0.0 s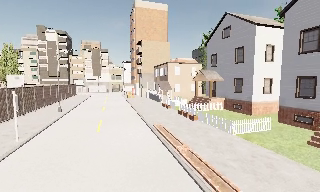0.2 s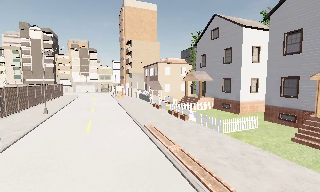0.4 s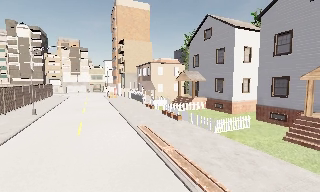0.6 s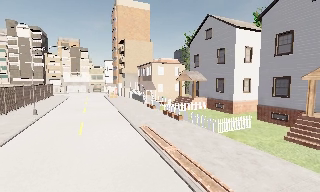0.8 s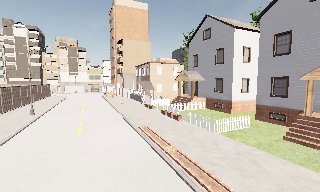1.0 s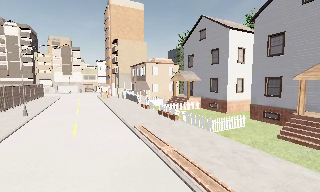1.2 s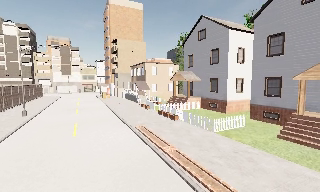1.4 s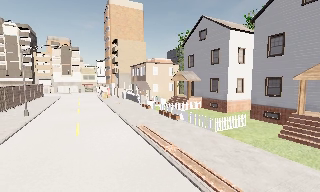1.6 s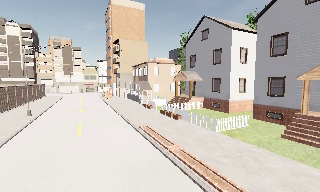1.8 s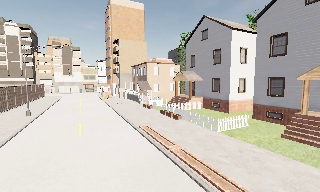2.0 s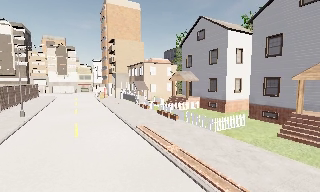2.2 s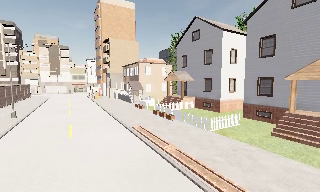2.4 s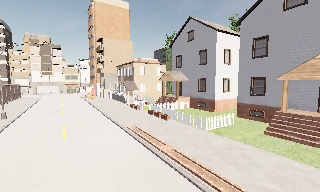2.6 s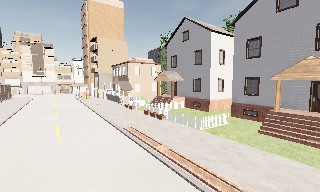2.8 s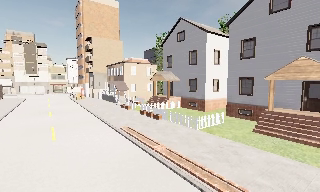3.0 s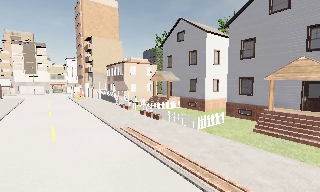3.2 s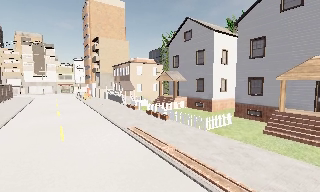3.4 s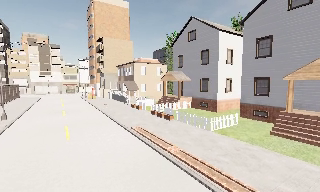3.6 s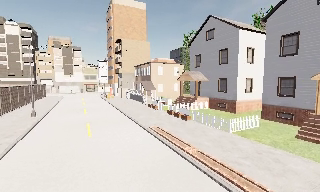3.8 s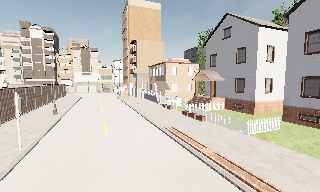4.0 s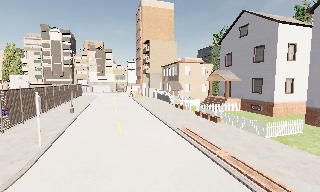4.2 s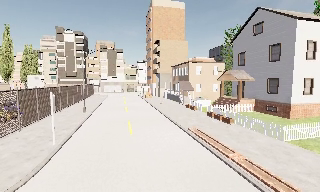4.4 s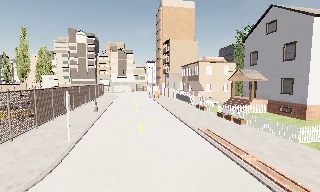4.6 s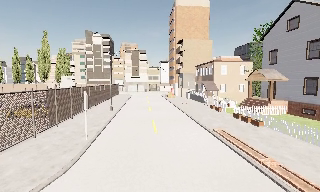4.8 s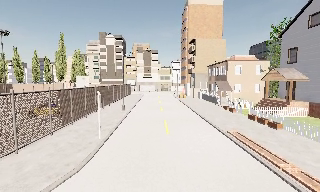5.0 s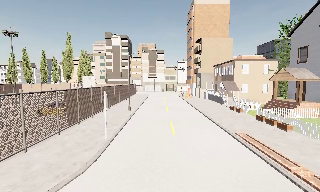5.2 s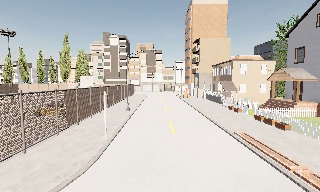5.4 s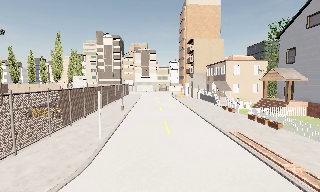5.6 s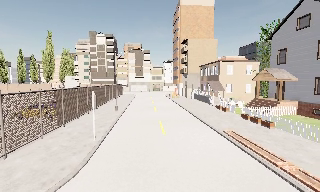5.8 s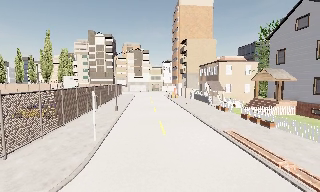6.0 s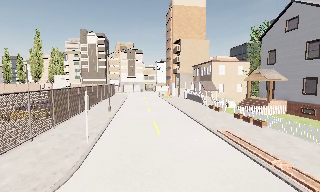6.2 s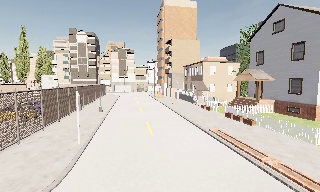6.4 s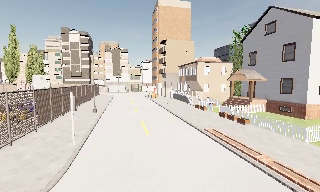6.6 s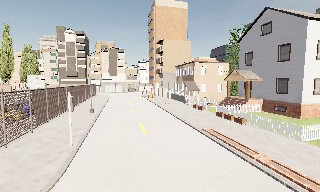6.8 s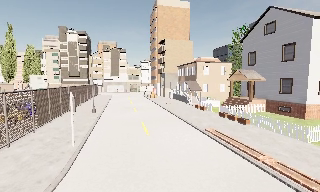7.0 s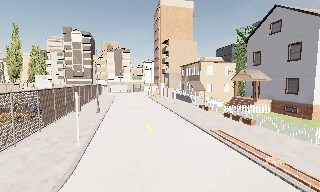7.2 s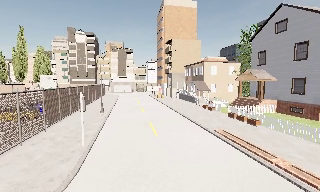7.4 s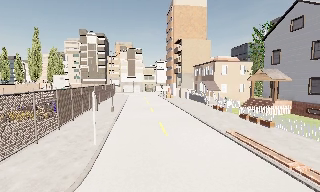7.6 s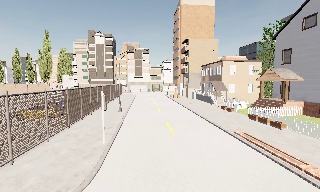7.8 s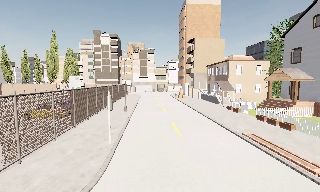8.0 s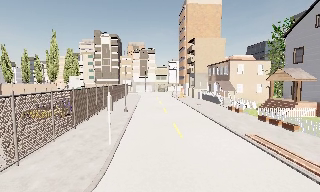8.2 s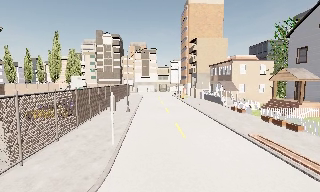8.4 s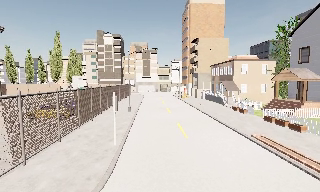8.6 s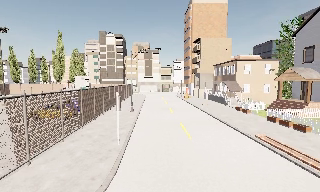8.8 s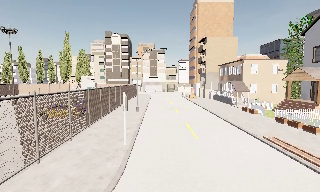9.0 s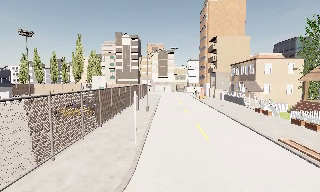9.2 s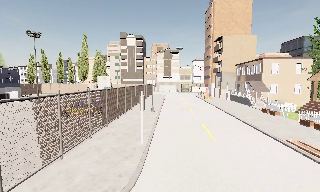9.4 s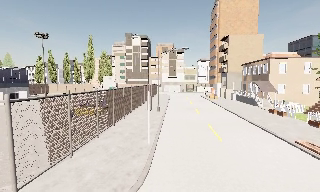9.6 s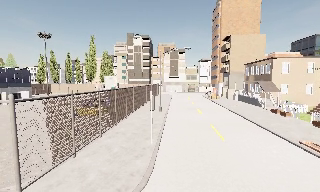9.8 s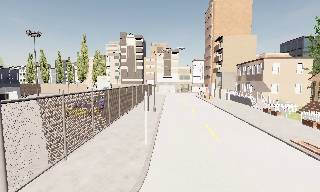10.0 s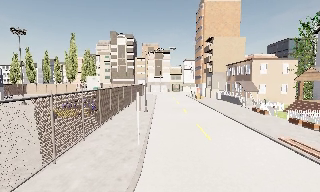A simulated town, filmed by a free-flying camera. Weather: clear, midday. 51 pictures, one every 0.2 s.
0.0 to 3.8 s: The camera travels to its left, about 2 m, so close, fixed things drift to the right.
3.8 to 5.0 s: The camera pans to its left, which is counterclockwise from overhead, by about 20 degrees. It travels to its left, about 0.5 m, so close, fixed things drift to the right.
5.0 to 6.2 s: The scene slides to the left, as the camera pans about 10 degrees to its right. It travels to its left, about 0.5 m.
6.2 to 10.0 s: The camera swings to its left by about 10 degrees, and the scene slides to the right. It travels to its left and forward, about 2 m, so close, fixed things drift to the right.
The film runs forward here.
